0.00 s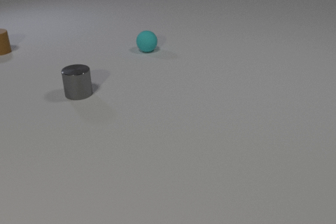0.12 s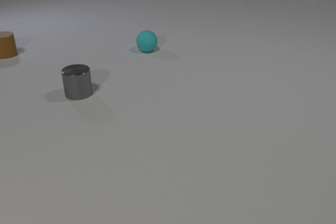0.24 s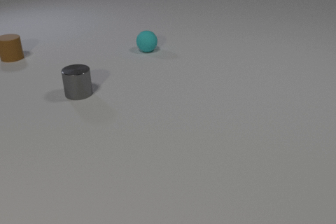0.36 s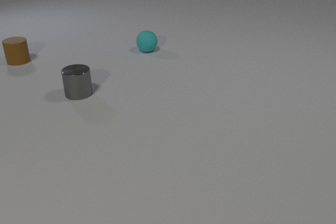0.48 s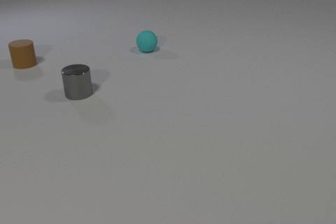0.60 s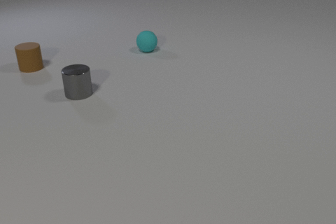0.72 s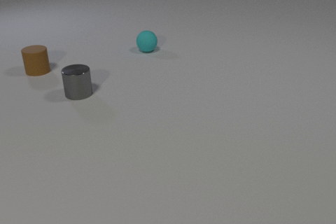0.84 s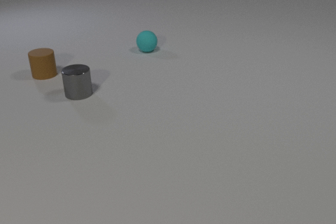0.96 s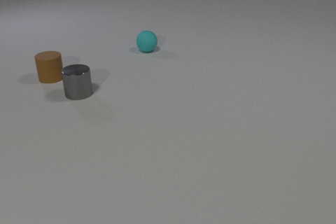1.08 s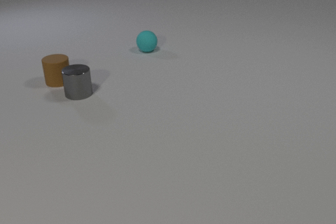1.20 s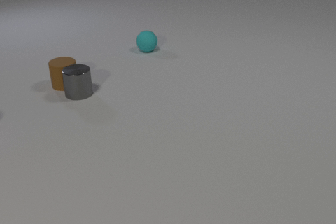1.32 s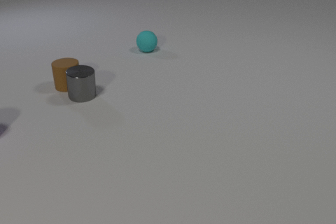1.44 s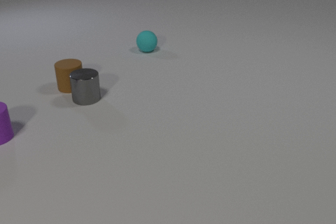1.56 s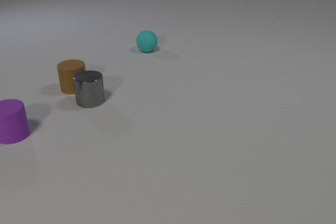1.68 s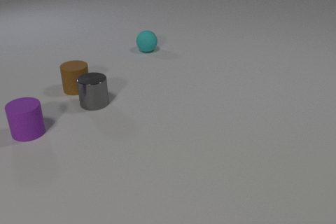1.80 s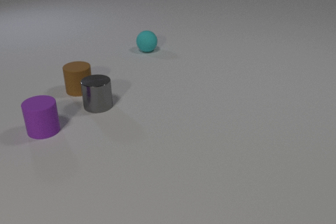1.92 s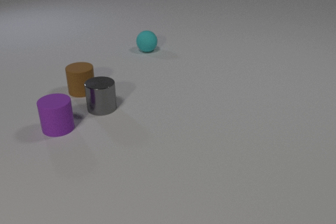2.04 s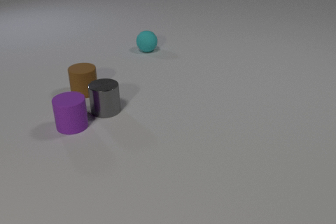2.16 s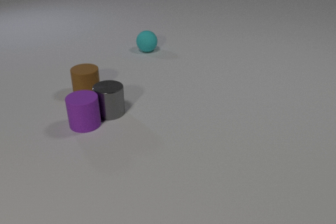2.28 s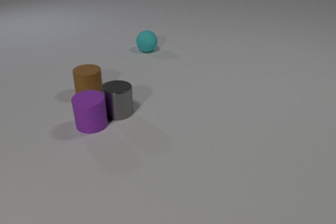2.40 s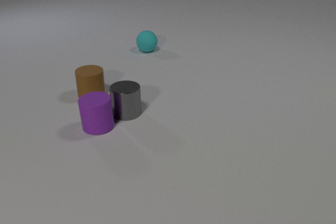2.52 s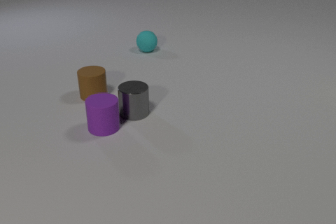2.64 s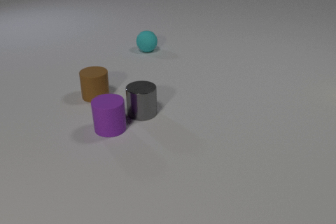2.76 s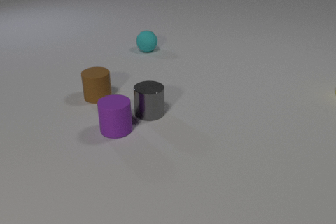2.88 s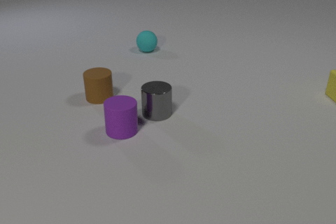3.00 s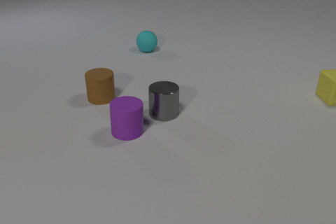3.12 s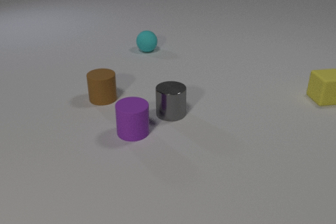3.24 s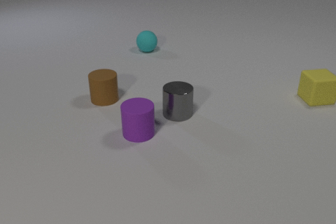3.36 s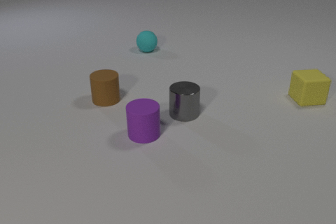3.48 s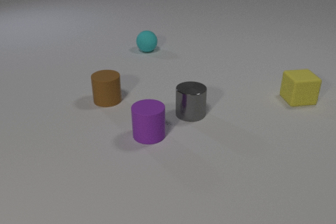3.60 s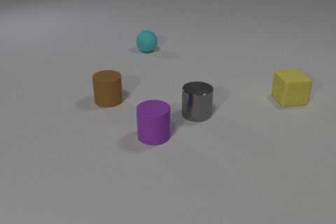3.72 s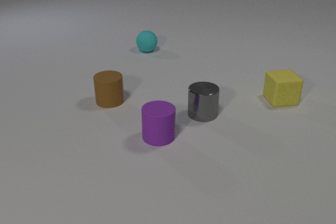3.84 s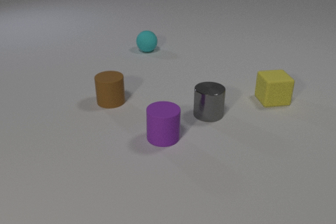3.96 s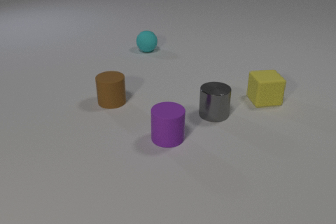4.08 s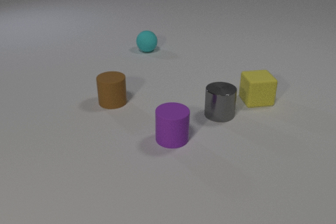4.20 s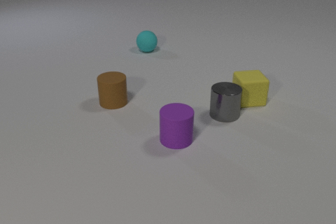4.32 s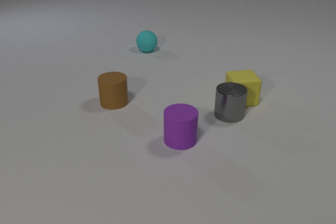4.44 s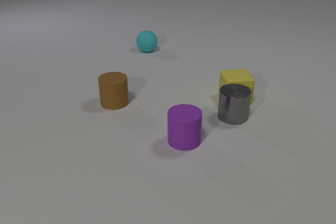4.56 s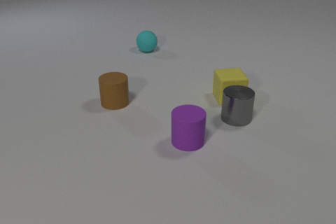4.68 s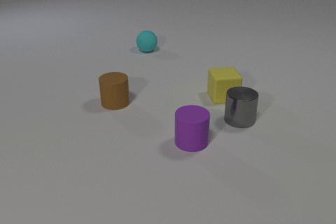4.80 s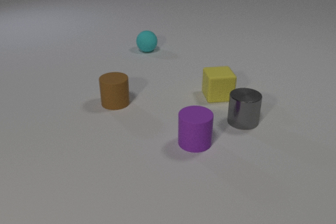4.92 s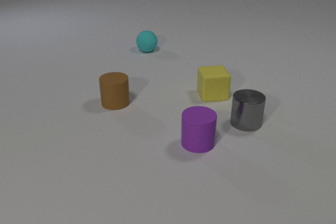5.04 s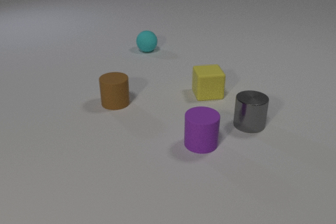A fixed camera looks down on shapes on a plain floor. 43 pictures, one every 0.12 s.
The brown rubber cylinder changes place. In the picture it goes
toward the camera.
The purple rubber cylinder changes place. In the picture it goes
to the right.
0.00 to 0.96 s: The brown rubber cylinder slides toward the camera and to the right.
0.96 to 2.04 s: The brown rubber cylinder slides toward the camera and to the right. The gray metal cylinder slides toward the camera and to the right. The purple rubber cylinder comes in at the left edge, slides to the right. The brown rubber cylinder and the gray metal cylinder collide.
2.04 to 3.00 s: The brown rubber cylinder slides toward the camera and to the right. The gray metal cylinder slides to the right. The purple rubber cylinder slides to the right. The yellow rubber cube comes in at the right edge, slides to the left and toward the camera. The gray metal cylinder and the purple rubber cylinder collide.
3.00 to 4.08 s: The brown rubber cylinder slides to the right and toward the camera. The gray metal cylinder slides to the right. The purple rubber cylinder slides to the right. The yellow rubber cube slides to the left.
4.08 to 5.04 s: The gray metal cylinder slides to the right and toward the camera. The purple rubber cylinder slides to the right. The yellow rubber cube slides to the left. The gray metal cylinder and the yellow rubber cube collide.
Are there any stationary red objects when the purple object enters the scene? no.
Are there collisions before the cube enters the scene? yes.
How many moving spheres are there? 0.
